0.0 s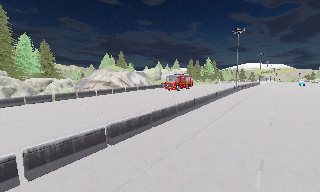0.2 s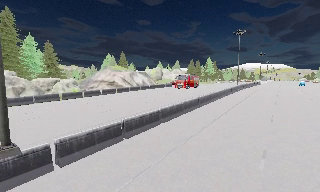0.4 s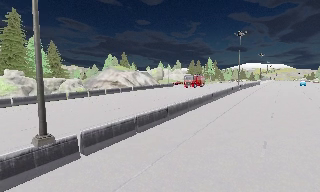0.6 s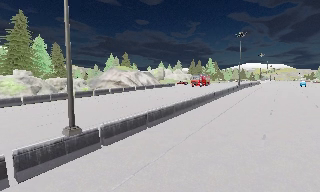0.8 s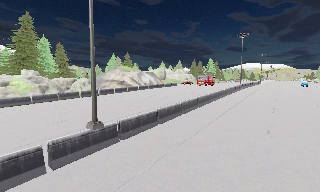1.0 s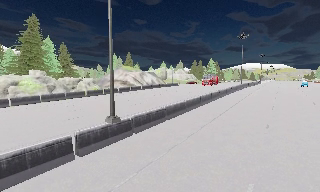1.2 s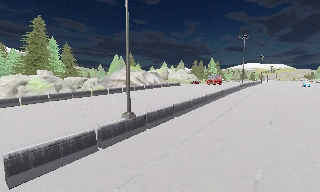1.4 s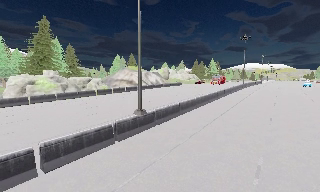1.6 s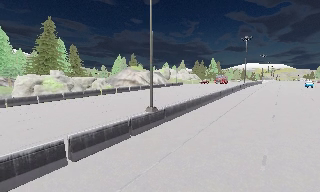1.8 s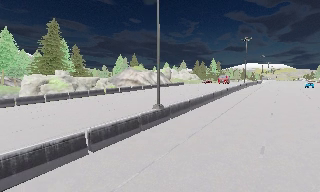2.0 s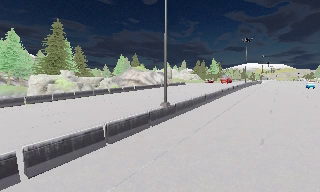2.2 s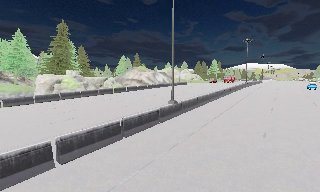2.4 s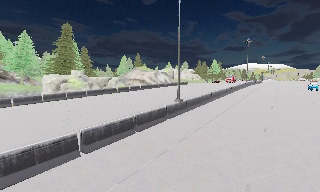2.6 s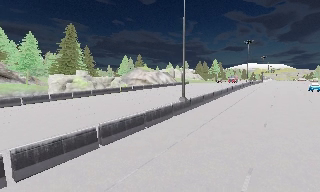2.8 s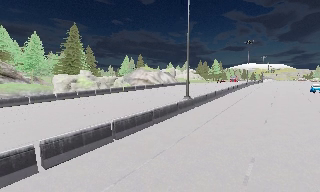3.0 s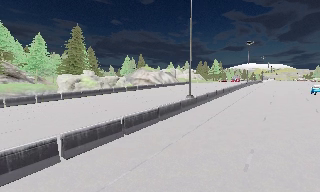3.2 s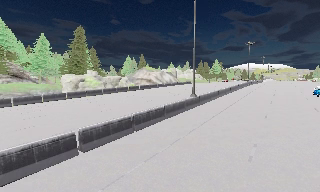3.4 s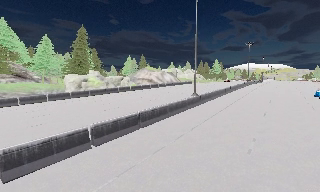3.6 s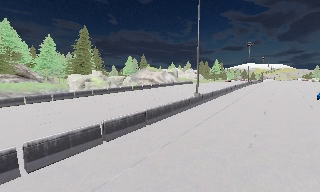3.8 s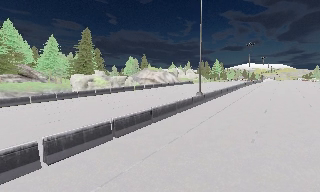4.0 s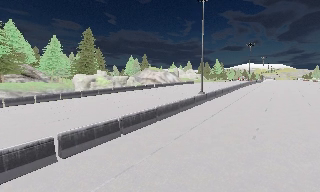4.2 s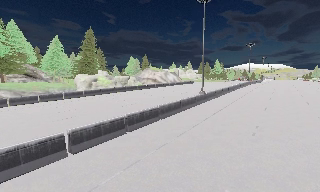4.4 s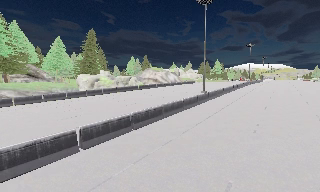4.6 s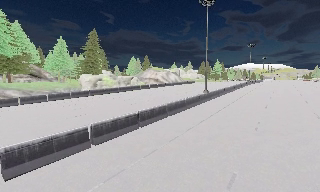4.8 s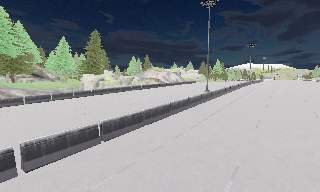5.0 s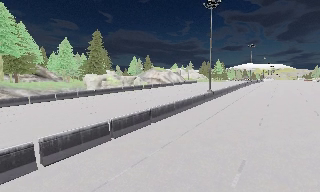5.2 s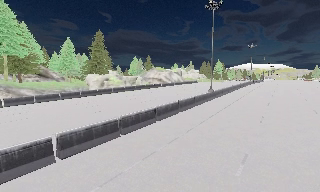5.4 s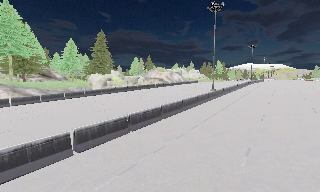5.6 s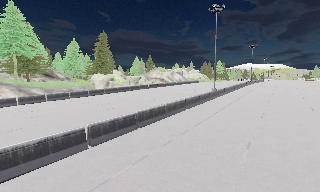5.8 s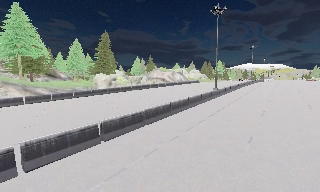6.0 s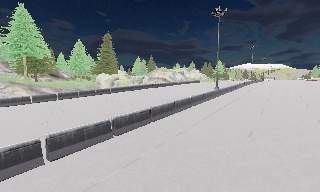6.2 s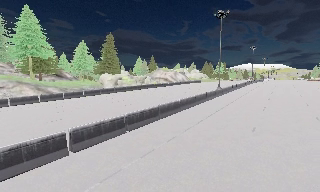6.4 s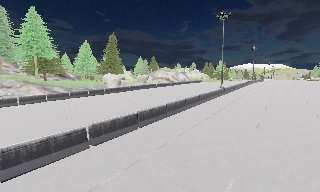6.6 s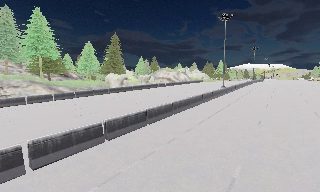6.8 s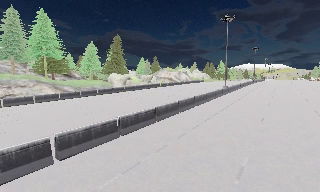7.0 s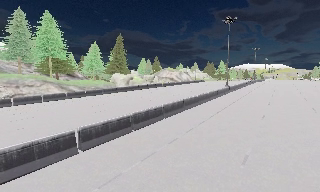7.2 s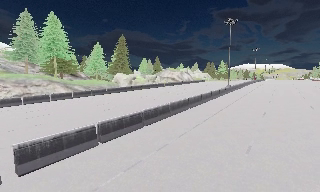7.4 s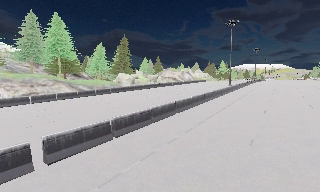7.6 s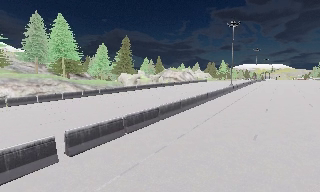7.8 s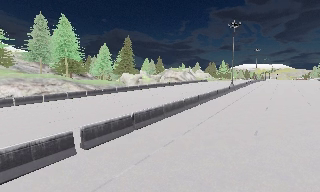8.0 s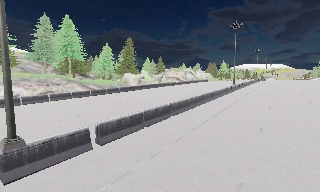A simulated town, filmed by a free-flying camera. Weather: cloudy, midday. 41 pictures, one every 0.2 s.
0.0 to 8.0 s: The camera travels backward and to its left, about 35 m, so what stands in front gets smaller.
The film runs backward here.
